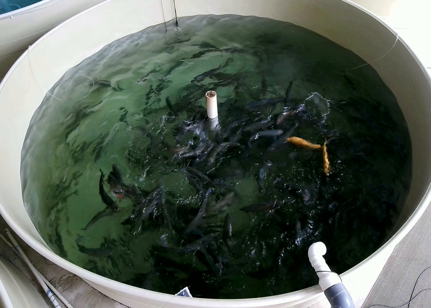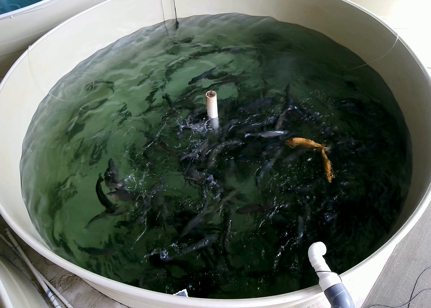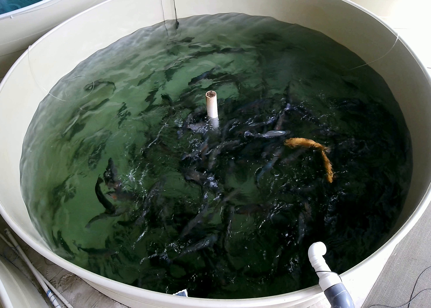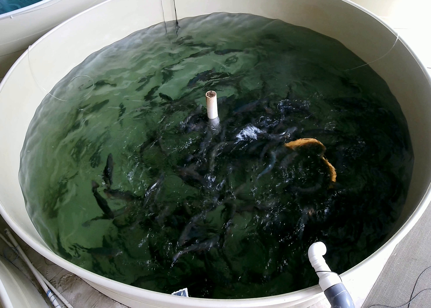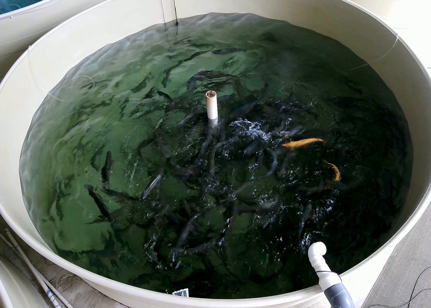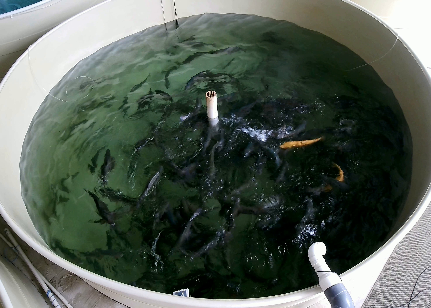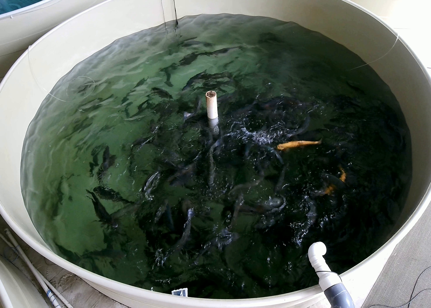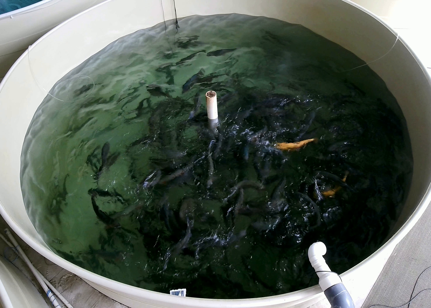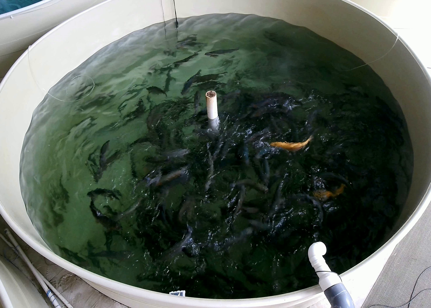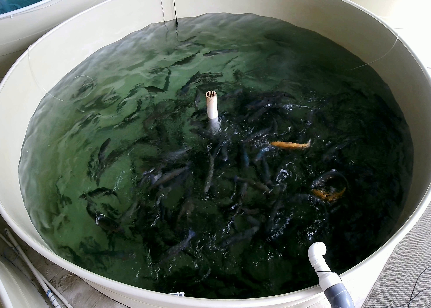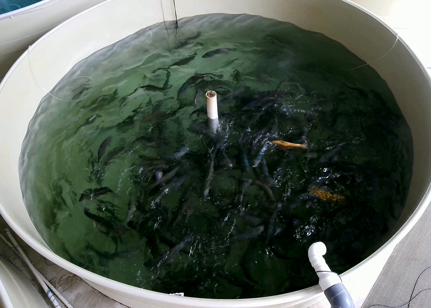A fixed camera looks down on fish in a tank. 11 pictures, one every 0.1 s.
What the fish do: Weak feeding.
